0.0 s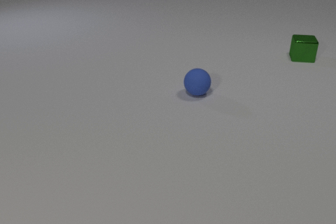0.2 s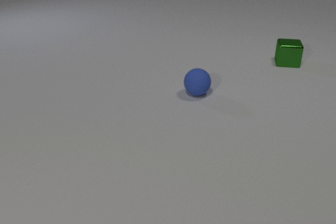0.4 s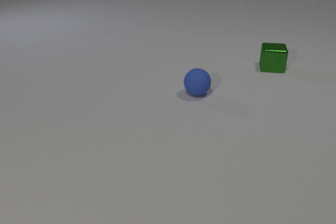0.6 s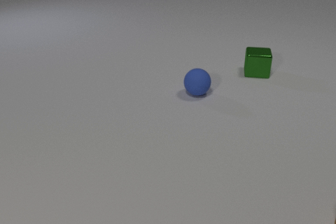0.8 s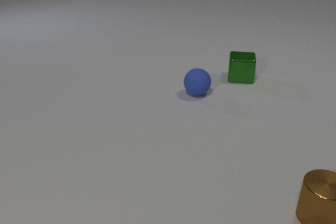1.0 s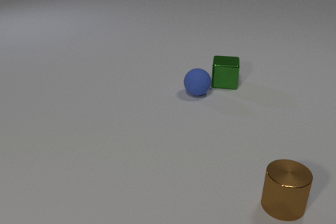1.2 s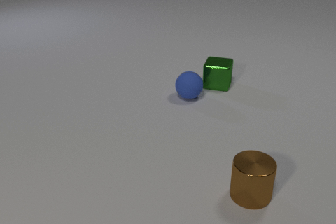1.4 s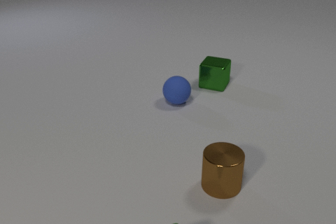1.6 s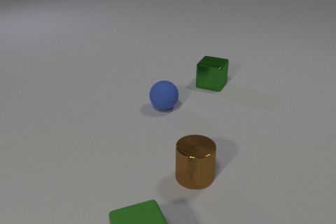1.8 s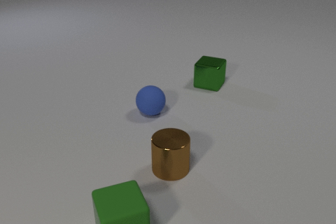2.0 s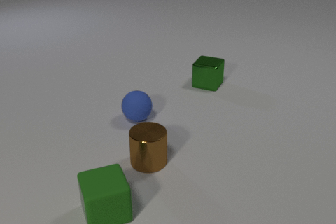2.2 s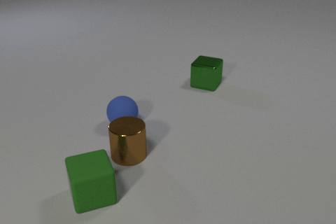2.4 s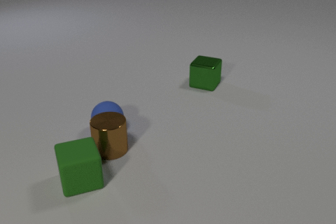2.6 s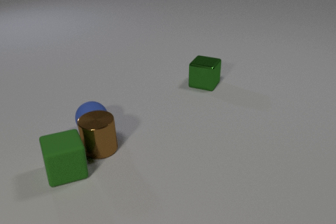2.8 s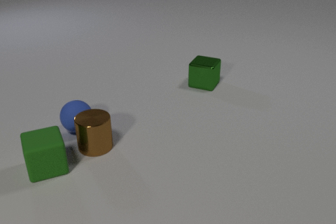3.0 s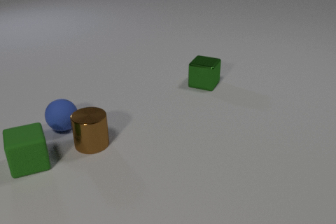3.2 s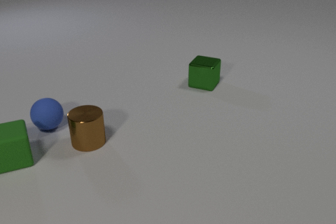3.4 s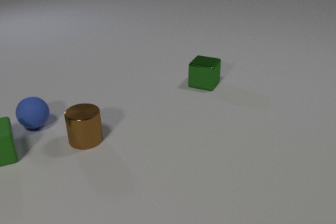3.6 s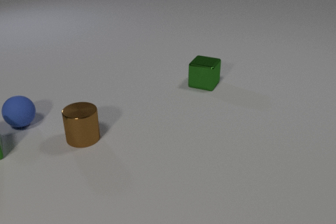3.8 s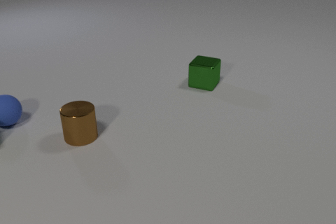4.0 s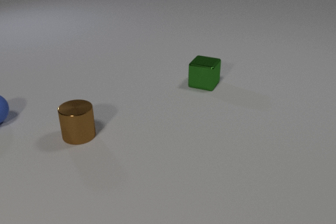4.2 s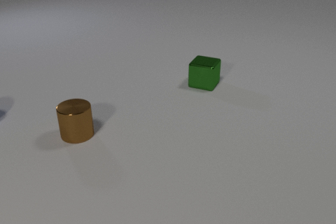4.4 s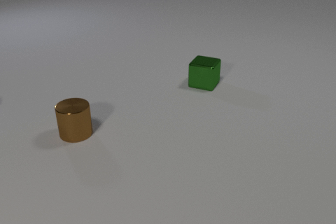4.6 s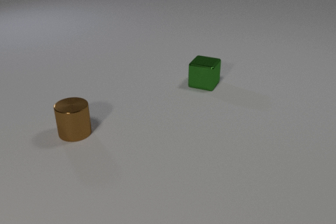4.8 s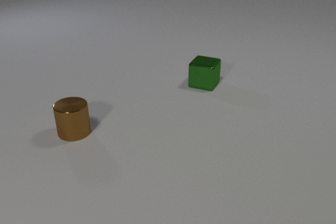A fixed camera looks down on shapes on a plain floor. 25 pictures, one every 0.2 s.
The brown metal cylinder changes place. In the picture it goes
to the left.
The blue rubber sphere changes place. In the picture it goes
to the left.
0.0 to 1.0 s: The green metal cube slides toward the camera and to the left. The brown metal cylinder comes in at the right edge, slides to the left.
1.0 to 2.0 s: The green metal cube slides to the left. The blue rubber sphere rolls to the left and toward the camera. The brown metal cylinder slides to the left. The green rubber cube comes in at the bottom edge, slides away from the camera and to the left. The green metal cube and the blue rubber sphere collide.
2.0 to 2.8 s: The blue rubber sphere rolls to the left. The brown metal cylinder slides to the left and away from the camera. The green rubber cube slides away from the camera and to the left. The blue rubber sphere and the brown metal cylinder collide. The brown metal cylinder and the green rubber cube collide.
2.8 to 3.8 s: The blue rubber sphere rolls to the left and away from the camera. The brown metal cylinder slides away from the camera and to the left. The green rubber cube slides to the left and away from the camera, leaves at the left edge.
3.8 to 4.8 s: The blue rubber sphere rolls to the left and away from the camera, leaves at the left edge. The brown metal cylinder slides away from the camera.
How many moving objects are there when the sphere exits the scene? 1.
How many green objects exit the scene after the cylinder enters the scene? 1.
What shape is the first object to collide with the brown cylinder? sphere.
